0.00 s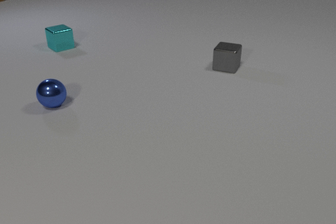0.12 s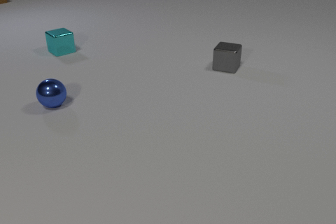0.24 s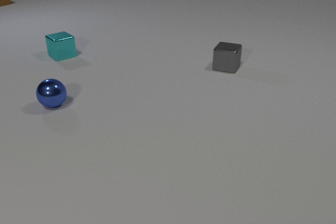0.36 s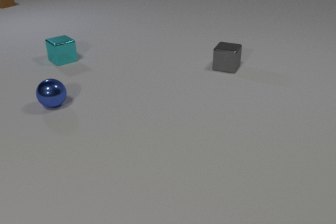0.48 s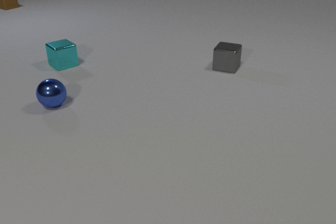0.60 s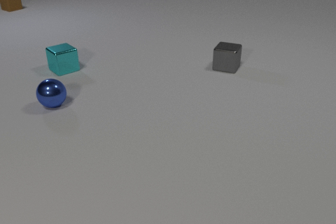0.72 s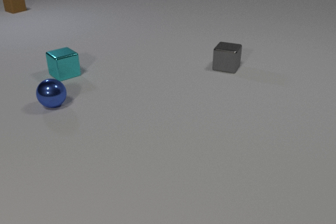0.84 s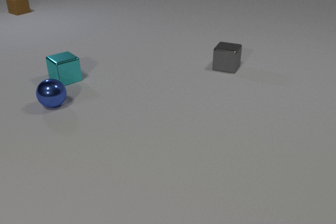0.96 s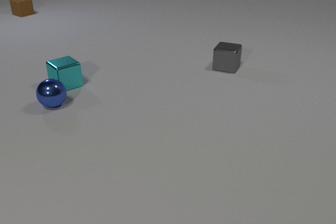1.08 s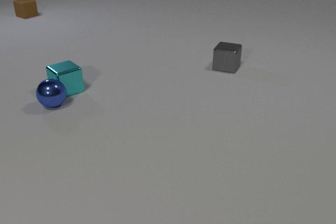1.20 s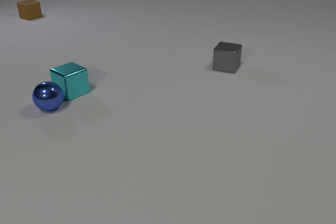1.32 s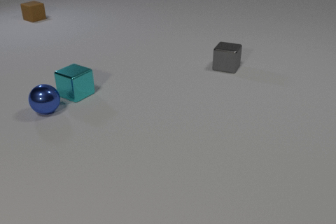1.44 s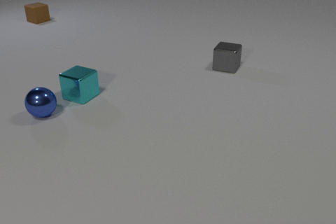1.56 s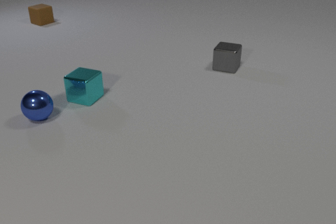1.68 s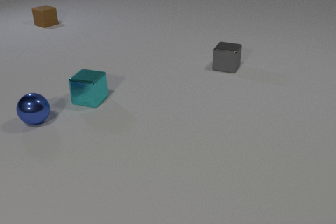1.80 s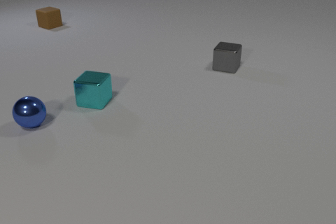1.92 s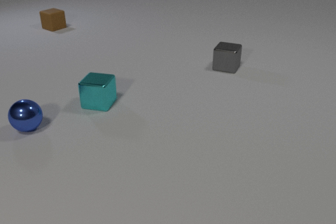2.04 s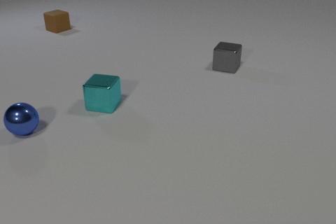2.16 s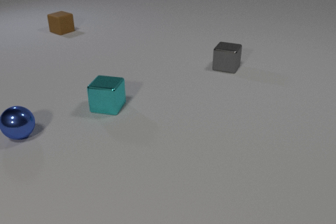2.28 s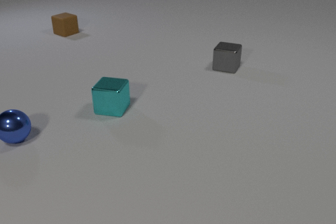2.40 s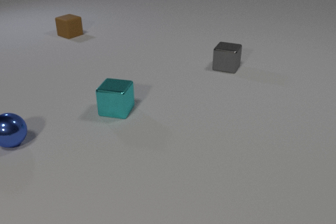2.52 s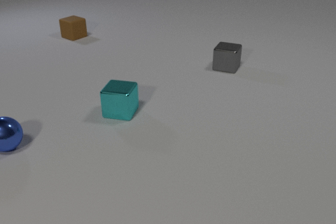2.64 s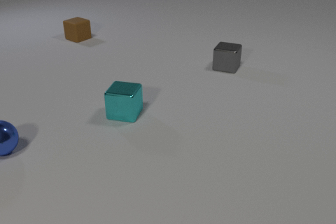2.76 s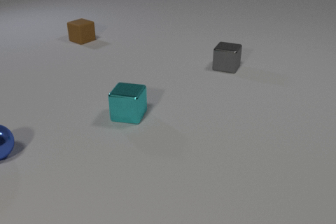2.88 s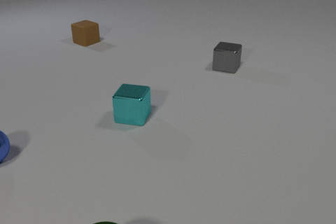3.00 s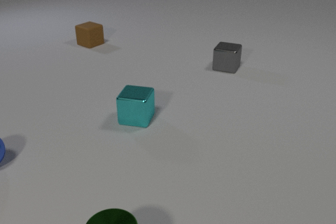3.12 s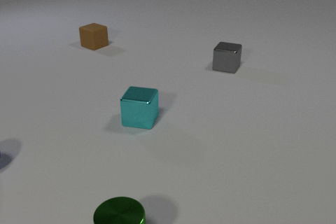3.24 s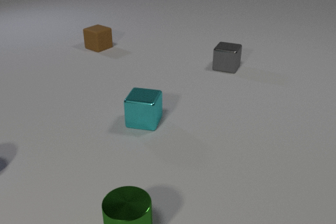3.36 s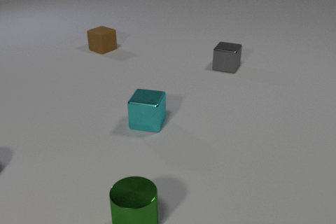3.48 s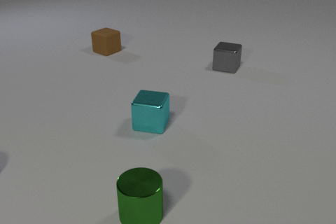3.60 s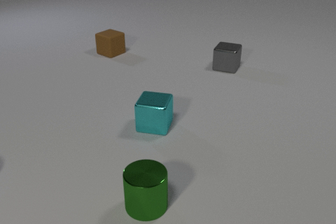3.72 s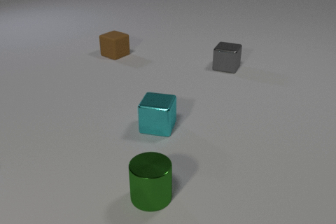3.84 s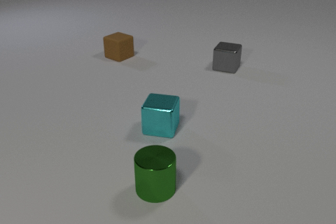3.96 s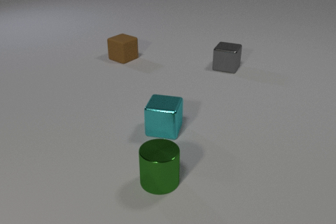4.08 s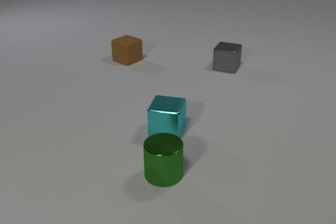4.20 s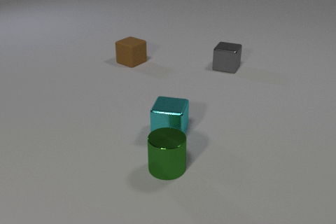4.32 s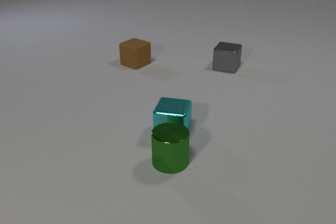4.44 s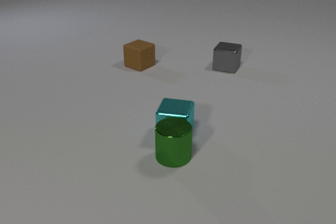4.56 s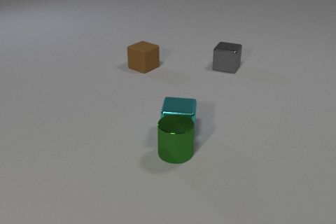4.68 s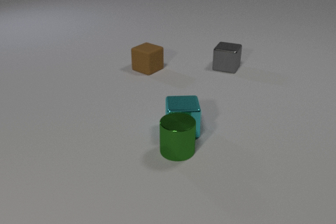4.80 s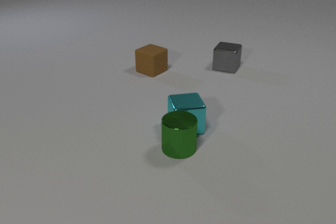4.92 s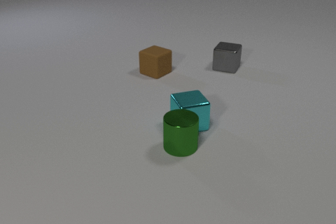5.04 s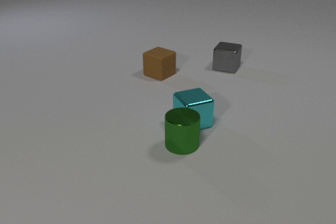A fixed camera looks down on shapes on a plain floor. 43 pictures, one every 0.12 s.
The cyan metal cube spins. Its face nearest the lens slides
to the right.
The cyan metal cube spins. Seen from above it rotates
counterclockwise.
0.00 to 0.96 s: The cyan metal cube slides toward the camera. The brown rubber cube slides toward the camera and to the right.
0.96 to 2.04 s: The cyan metal cube slides toward the camera and to the right, spins so that its near face slides to the right, counterclockwise seen from above. The blue metal sphere rolls toward the camera and to the left. The brown rubber cube slides toward the camera and to the right. The cyan metal cube and the blue metal sphere collide.
2.04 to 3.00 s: The cyan metal cube slides to the right and toward the camera. The blue metal sphere rolls toward the camera and to the left. The green metal cylinder comes in at the bottom edge, slides away from the camera. The brown rubber cube slides toward the camera and to the right.
3.00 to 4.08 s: The cyan metal cube slides to the right and toward the camera. The blue metal sphere leaves at the left edge. The green metal cylinder slides away from the camera and to the right. The brown rubber cube slides toward the camera and to the right.
4.08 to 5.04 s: The cyan metal cube slides to the right and away from the camera, spins so that its near face slides to the right, counterclockwise seen from above. The green metal cylinder slides away from the camera. The brown rubber cube slides toward the camera and to the right. The cyan metal cube and the green metal cylinder collide.
How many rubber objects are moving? 1.
How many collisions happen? 2.
How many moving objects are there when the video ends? 3.
